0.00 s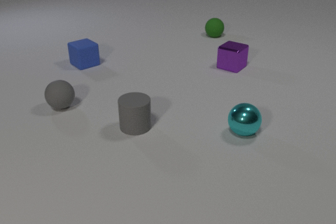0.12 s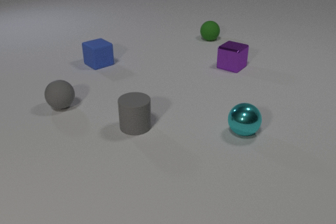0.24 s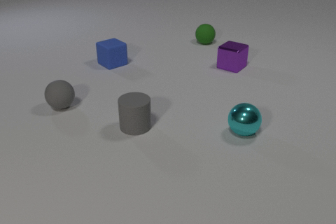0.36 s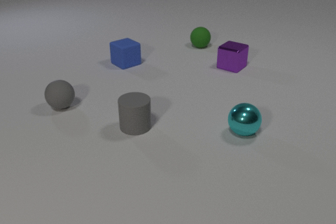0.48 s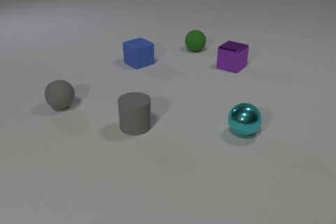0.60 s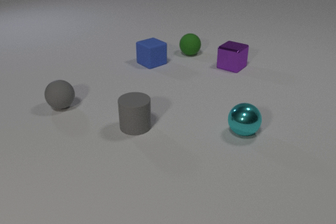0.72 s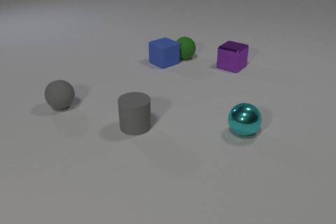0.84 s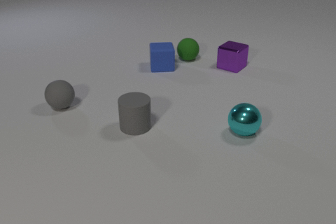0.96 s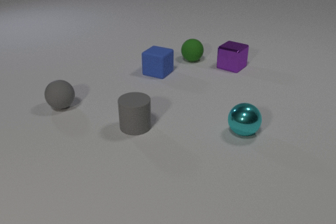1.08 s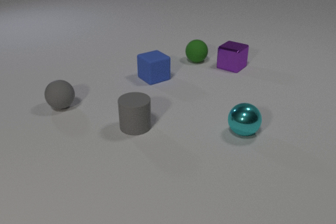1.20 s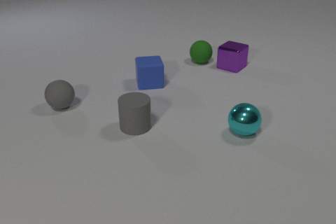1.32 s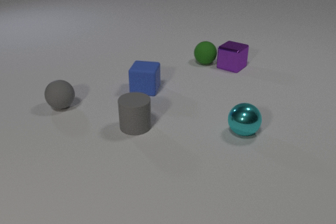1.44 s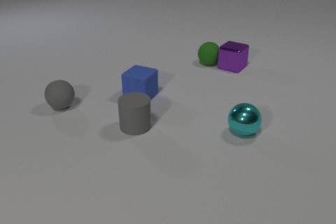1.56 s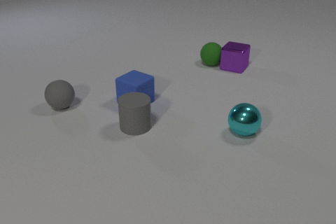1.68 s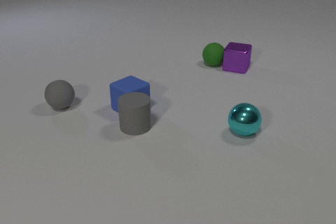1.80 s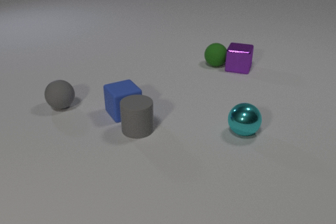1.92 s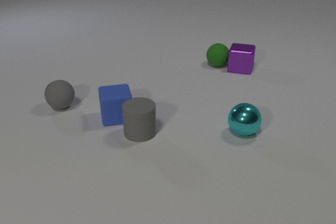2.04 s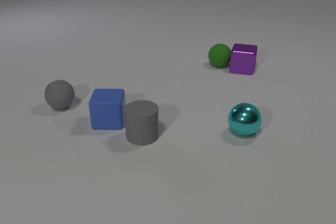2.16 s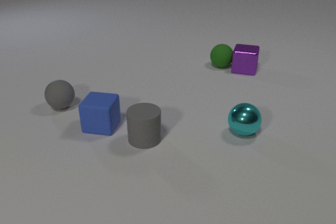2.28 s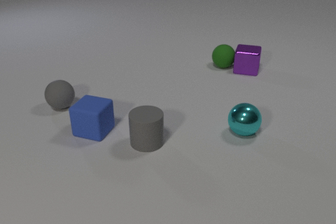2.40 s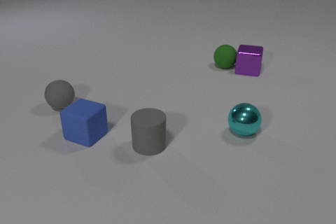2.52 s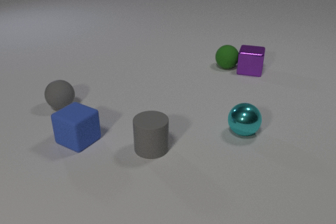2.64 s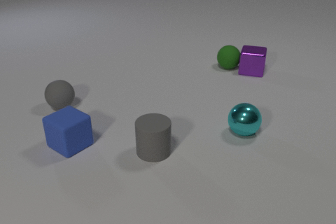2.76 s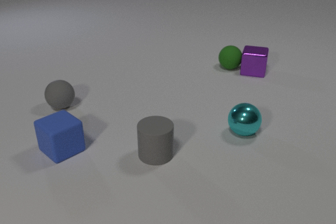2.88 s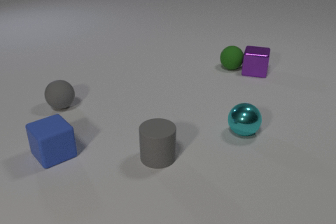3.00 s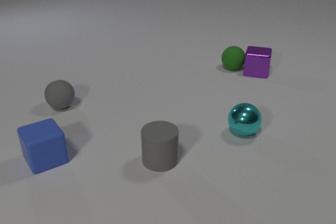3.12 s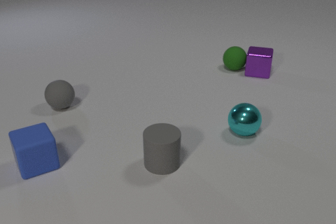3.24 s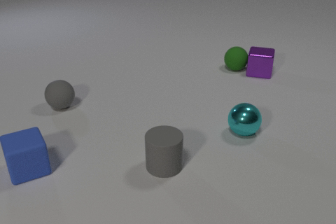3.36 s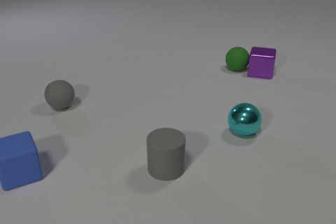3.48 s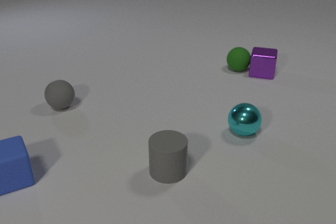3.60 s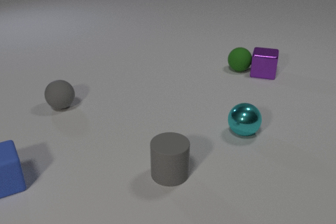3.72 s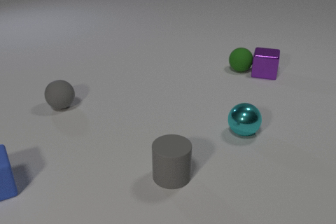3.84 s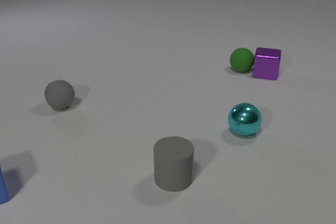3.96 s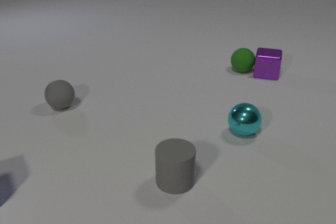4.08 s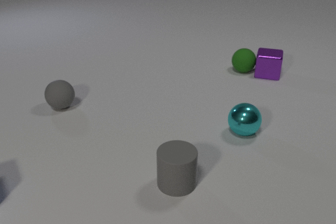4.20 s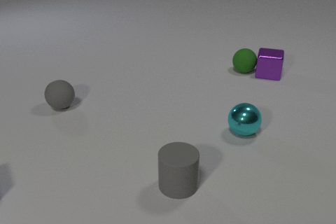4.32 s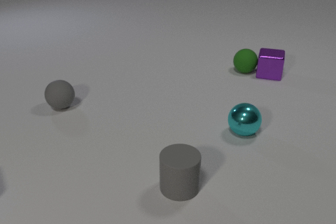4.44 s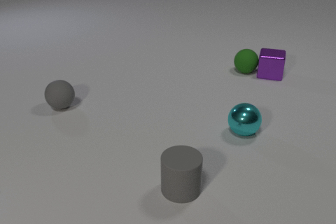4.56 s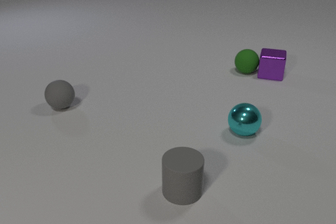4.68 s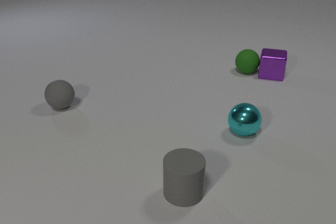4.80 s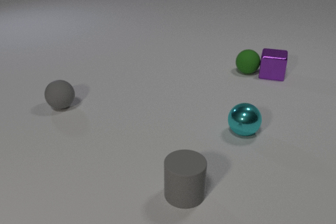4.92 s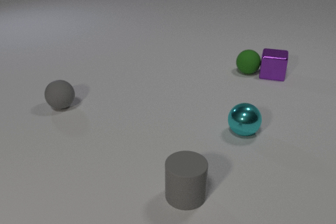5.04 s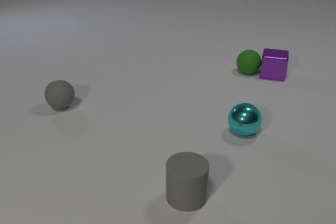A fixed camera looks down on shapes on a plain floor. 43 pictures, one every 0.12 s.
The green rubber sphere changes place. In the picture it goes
toward the camera.
The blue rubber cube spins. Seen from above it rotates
clockwise.
0.00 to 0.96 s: The green rubber sphere rolls toward the camera. The blue rubber cube slides to the right and toward the camera, spins so that its near face slides to the left, clockwise seen from above. The green rubber sphere and the blue rubber cube collide.
0.96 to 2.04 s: The green rubber sphere rolls to the right and toward the camera. The blue rubber cube slides toward the camera and to the left, spins so that its near face slides to the left, clockwise seen from above. The gray rubber cylinder slides toward the camera. The purple metal cube slides to the right. The green rubber sphere and the purple metal cube collide. The blue rubber cube and the gray rubber cylinder collide.
2.04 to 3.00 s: The green rubber sphere rolls to the right. The blue rubber cube slides to the left and toward the camera, spins so that its near face slides to the left, clockwise seen from above. The gray rubber cylinder slides toward the camera and to the right. The purple metal cube slides to the right.
3.00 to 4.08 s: The green rubber sphere rolls to the right. The blue rubber cube slides to the left and toward the camera, leaves at the left edge. The gray rubber cylinder slides toward the camera and to the right. The purple metal cube slides to the right.
4.08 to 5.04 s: The green rubber sphere rolls to the right. The gray rubber cylinder slides toward the camera and to the right. The purple metal cube slides to the right.
How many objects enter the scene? 0.
What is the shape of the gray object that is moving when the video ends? cylinder.
What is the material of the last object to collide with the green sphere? metal.
